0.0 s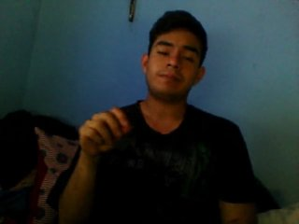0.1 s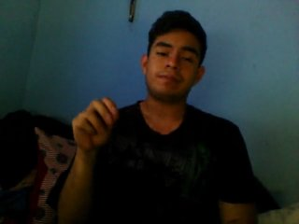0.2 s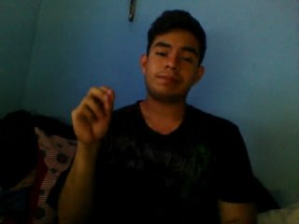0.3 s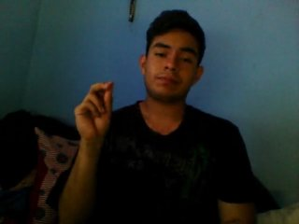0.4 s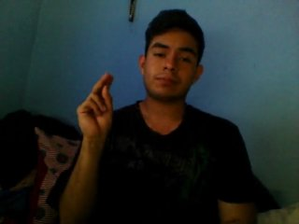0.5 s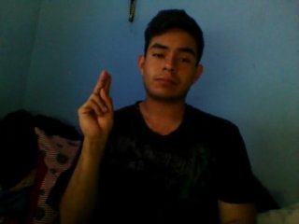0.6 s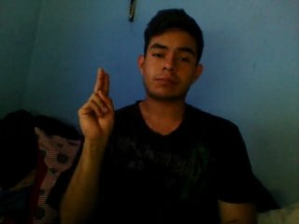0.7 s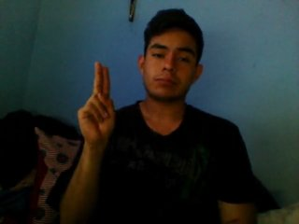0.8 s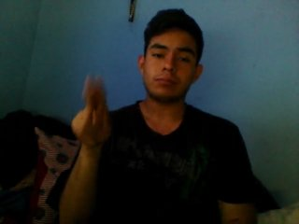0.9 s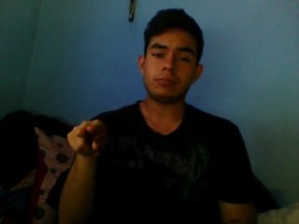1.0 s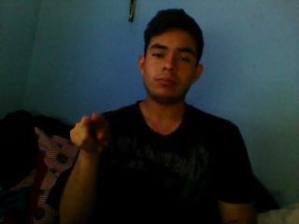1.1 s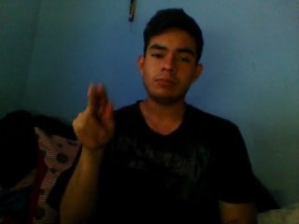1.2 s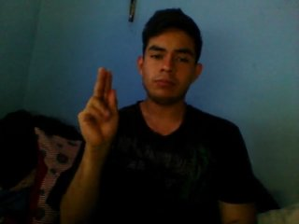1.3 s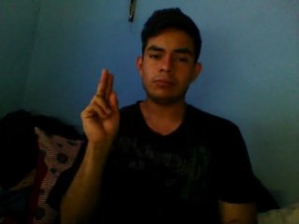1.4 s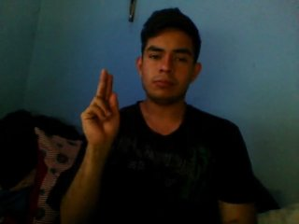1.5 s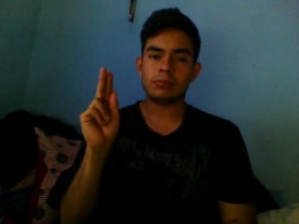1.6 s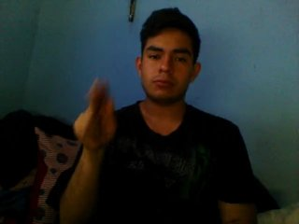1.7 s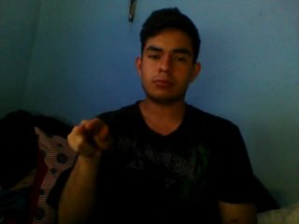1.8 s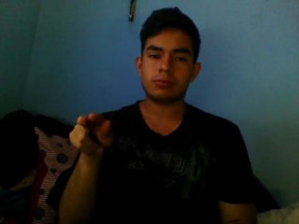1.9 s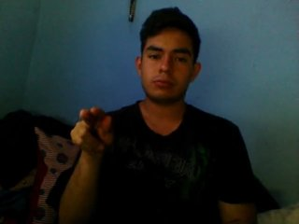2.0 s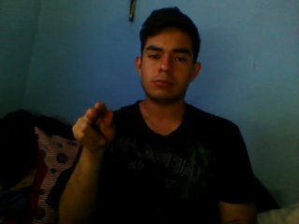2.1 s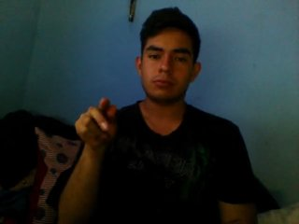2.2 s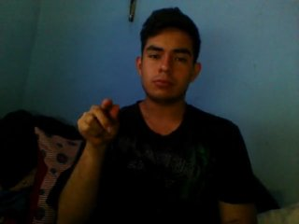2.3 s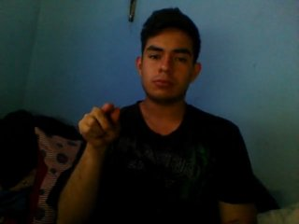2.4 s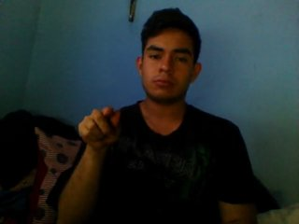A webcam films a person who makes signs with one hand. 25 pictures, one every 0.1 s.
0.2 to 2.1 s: Double click with two fingers.
